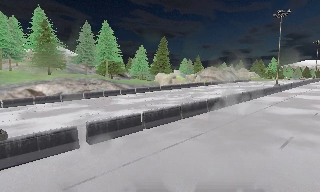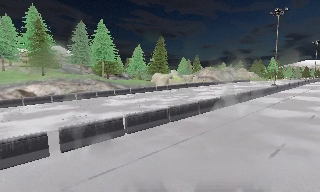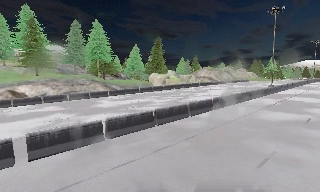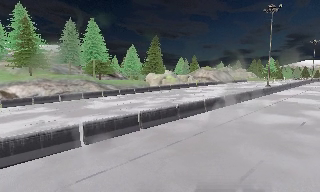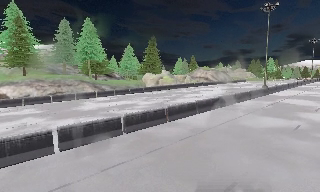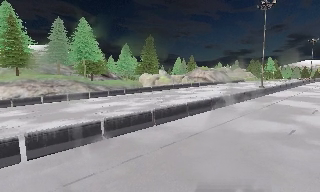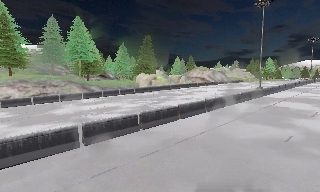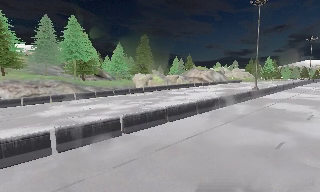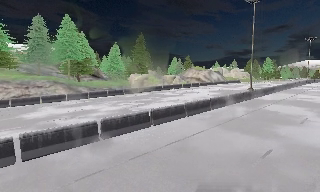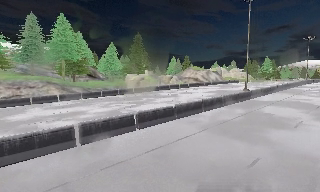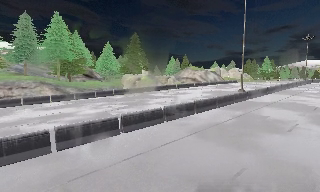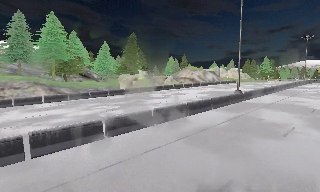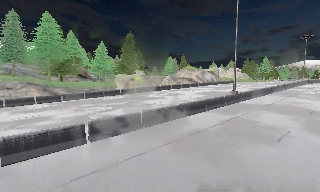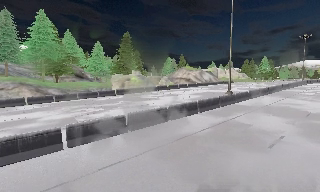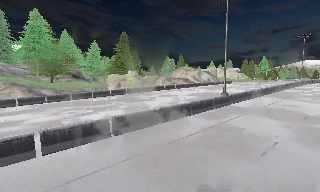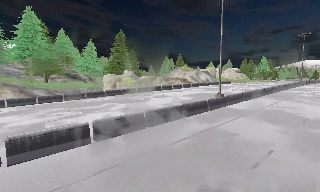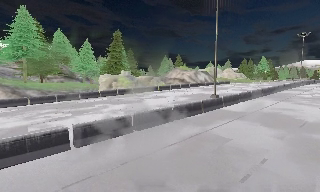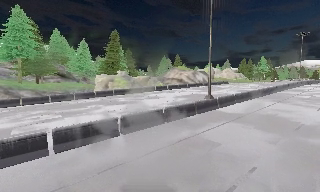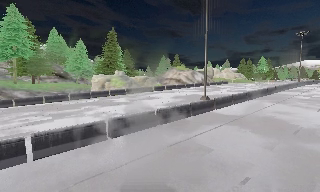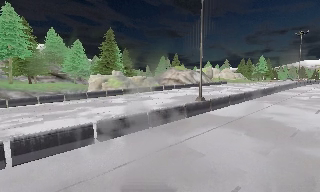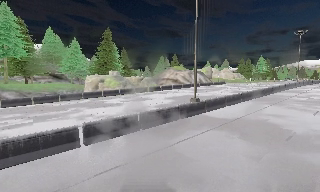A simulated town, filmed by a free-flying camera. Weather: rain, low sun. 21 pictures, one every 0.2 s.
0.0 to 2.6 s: The camera travels to its right and forward, about 15 m, so close, fixed things drift to the left.
2.6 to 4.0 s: The camera travels to its right and forward, about 6 m, so close, fixed things drift to the left. It loses speed.
The film runs forward here.
